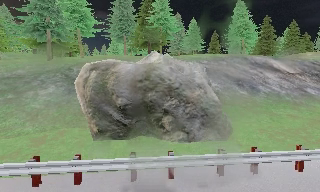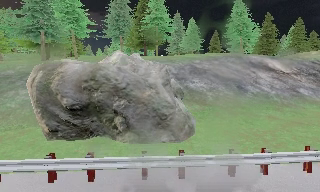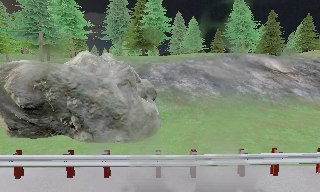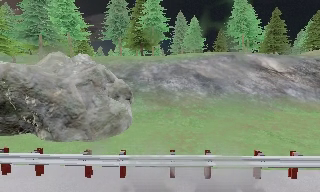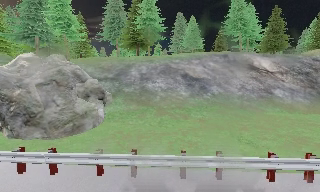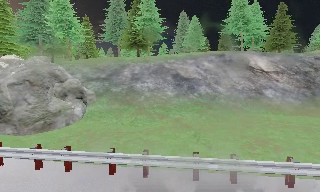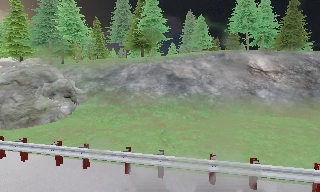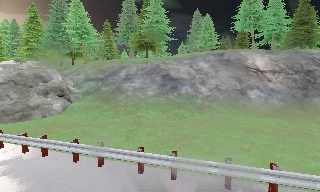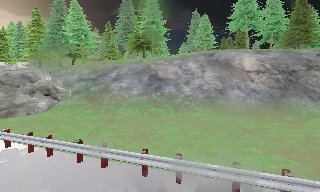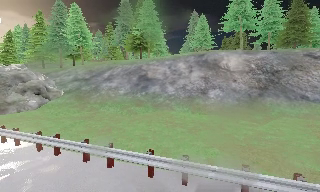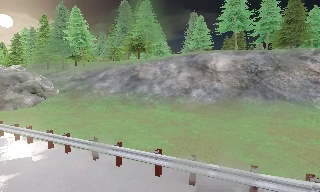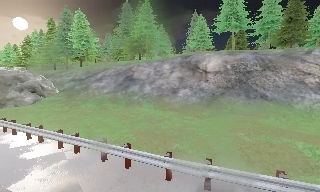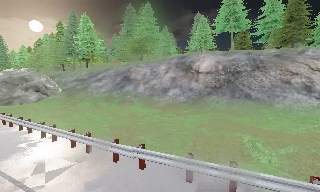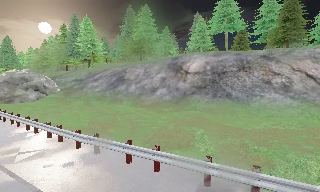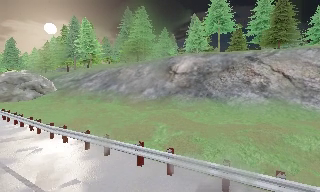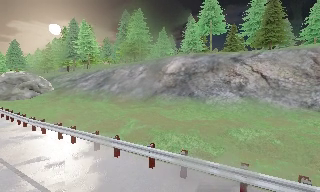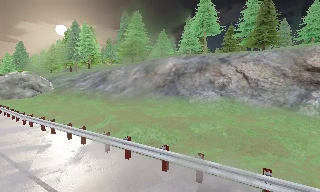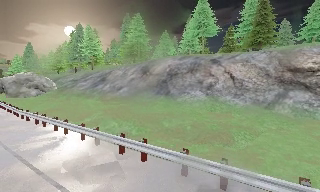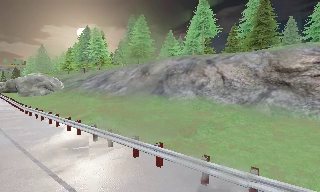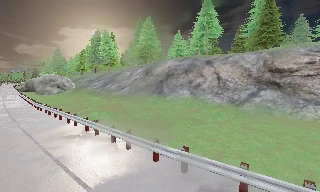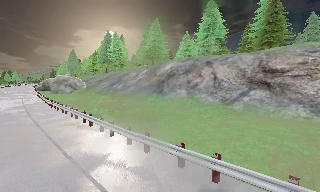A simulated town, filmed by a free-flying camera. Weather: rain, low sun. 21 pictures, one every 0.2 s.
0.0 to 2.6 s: The camera pans to its left, which is counterclockwise from overhead, by about 40 degrees. It travels to its right, about 30 m, so close, fixed things drift to the left.
2.6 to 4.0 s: The camera pans to its left, which is counterclockwise from overhead, by about 20 degrees. It travels to its right and backward, about 15 m, so close, fixed things drift to the left.
The film runs forward here.
